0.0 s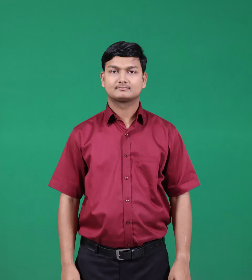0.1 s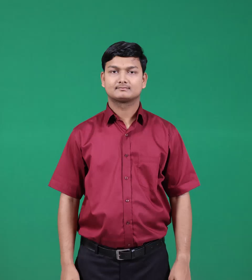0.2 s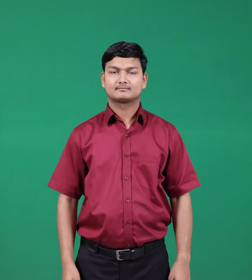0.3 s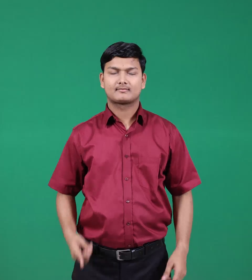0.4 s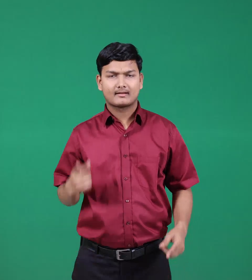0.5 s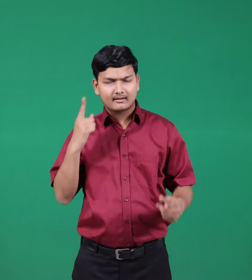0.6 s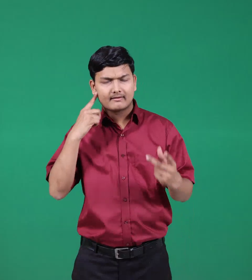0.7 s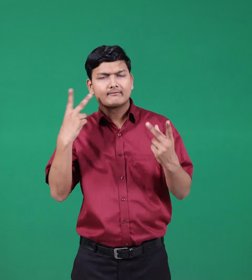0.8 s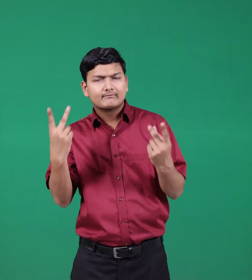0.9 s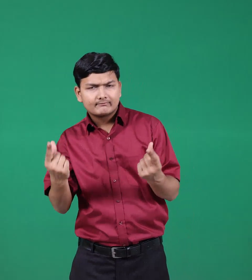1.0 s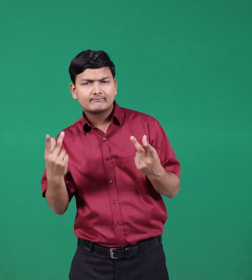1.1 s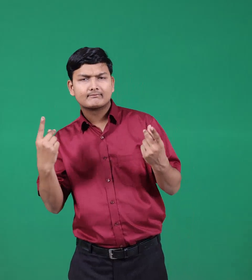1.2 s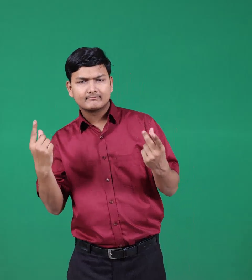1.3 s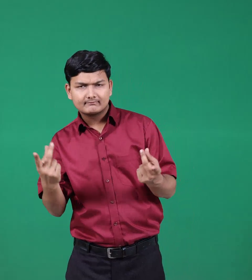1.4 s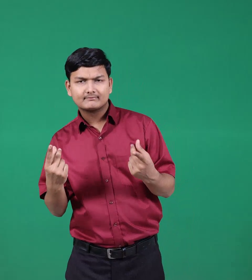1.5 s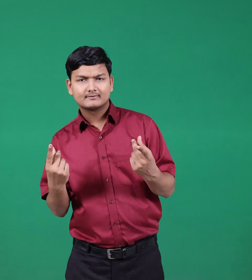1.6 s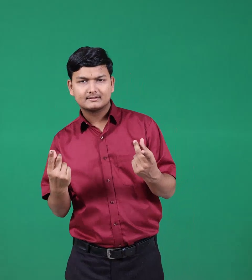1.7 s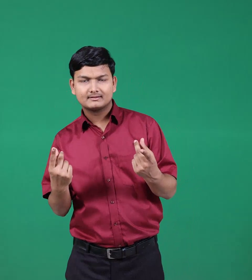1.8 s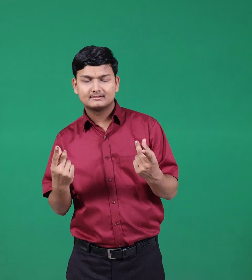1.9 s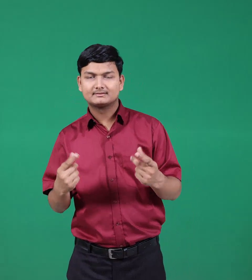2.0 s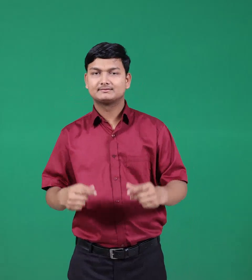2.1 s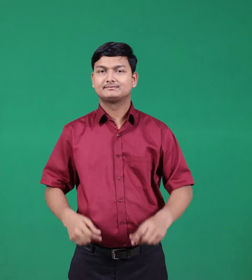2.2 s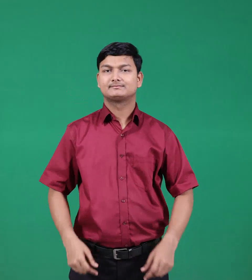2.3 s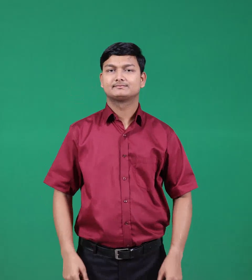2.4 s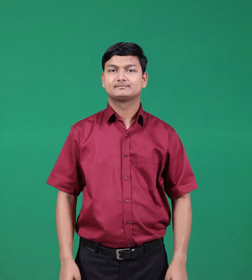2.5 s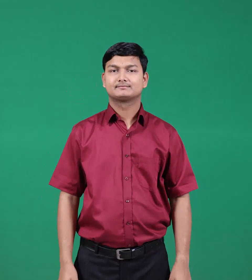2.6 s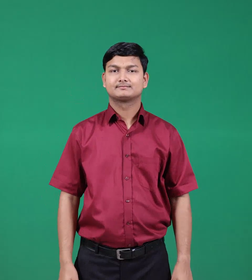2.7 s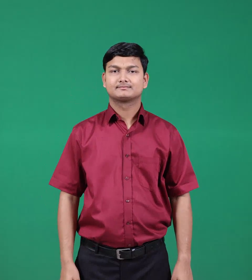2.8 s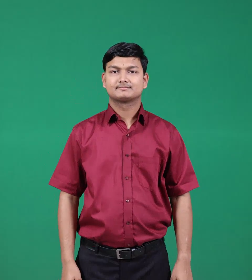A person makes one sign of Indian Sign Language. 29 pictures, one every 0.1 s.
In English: music
